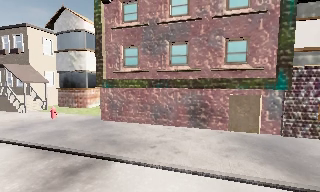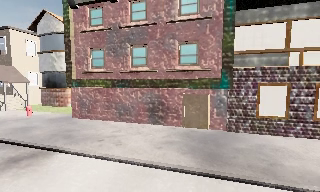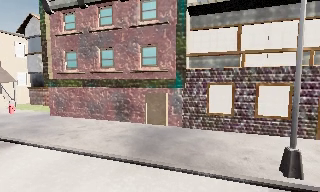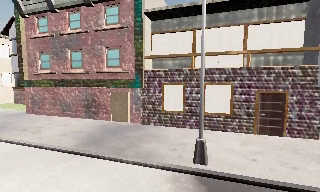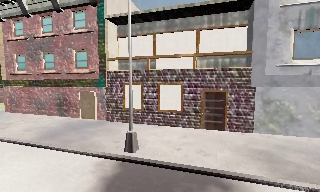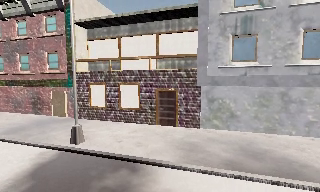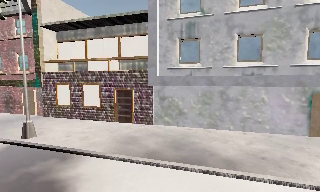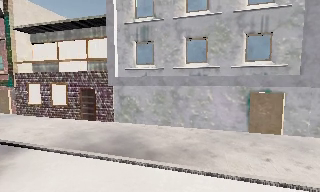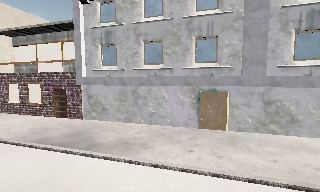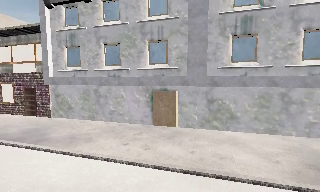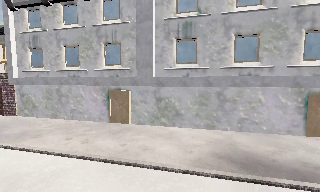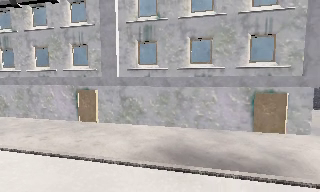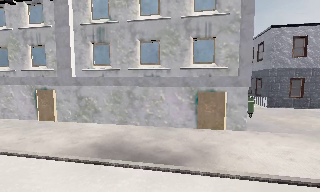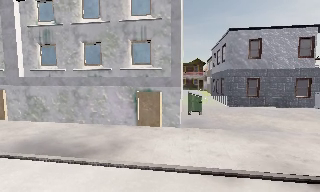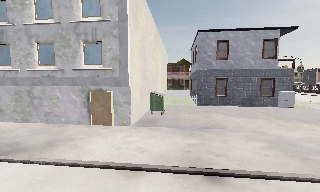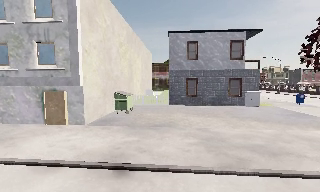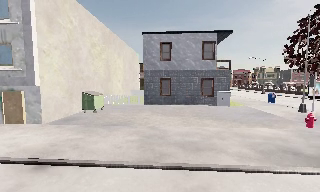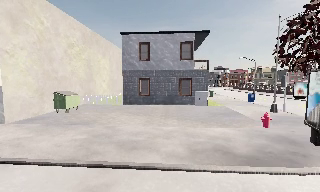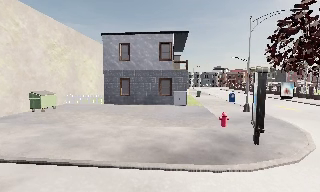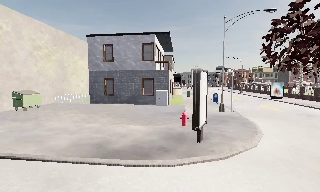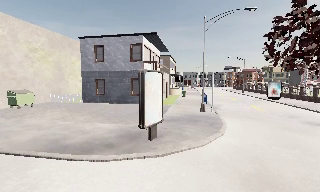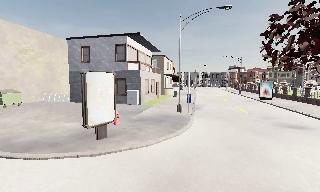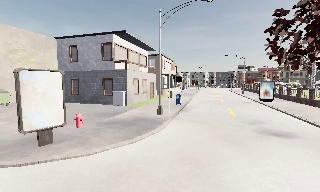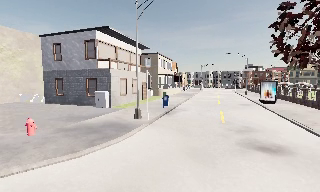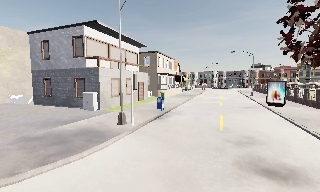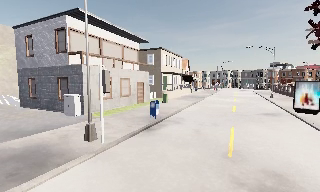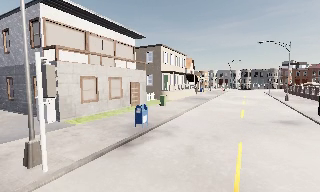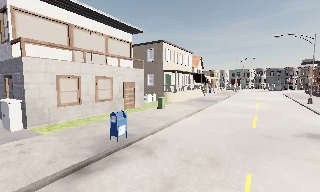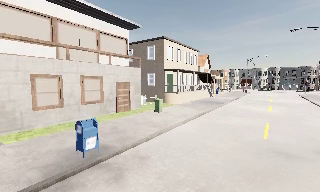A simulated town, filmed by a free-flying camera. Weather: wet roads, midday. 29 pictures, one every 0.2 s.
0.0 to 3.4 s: The camera swings to its right by about 15 degrees, and the scene slides to the left. It travels to its right, about 40 m, so close, fixed things drift to the left.
3.4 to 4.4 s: The camera pans to its left, which is counterclockwise from overhead, by about 10 degrees. It travels to its right, about 12 m, so close, fixed things drift to the left.
4.4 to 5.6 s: The camera pans to its left, which is counterclockwise from overhead, by about 20 degrees. It travels forward and to its right, about 14 m, so what stands in front looms larger.
The film runs forward here.
